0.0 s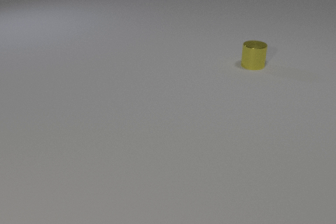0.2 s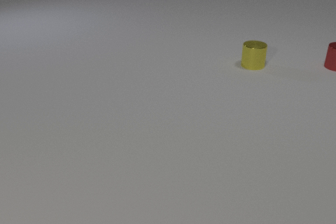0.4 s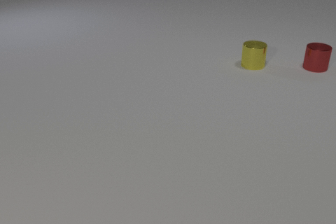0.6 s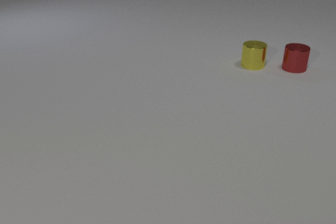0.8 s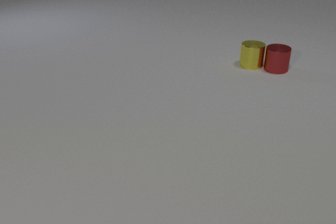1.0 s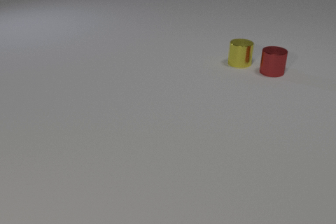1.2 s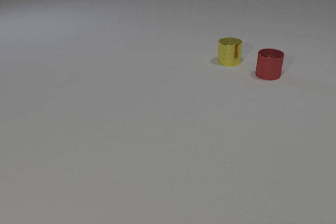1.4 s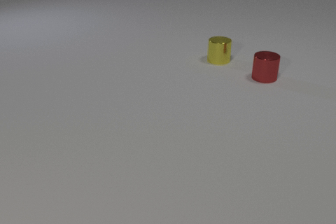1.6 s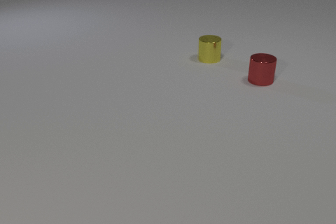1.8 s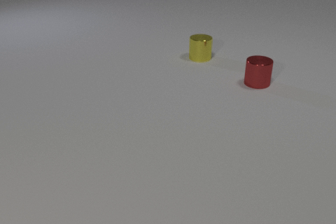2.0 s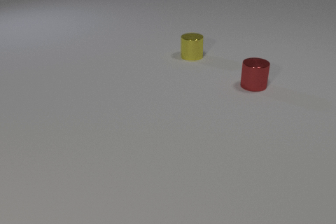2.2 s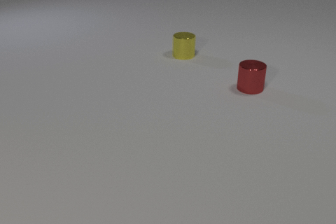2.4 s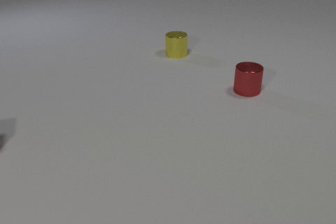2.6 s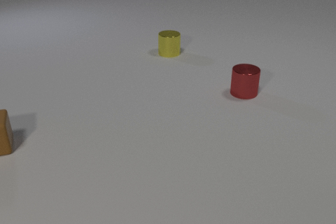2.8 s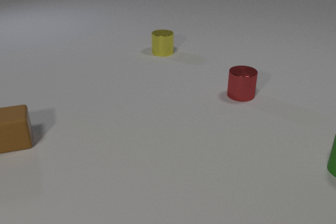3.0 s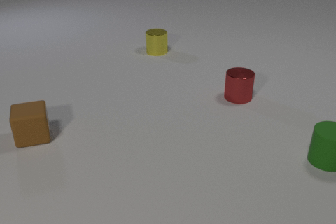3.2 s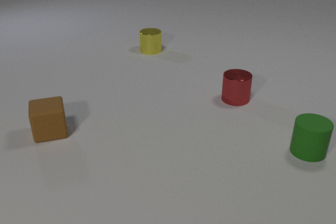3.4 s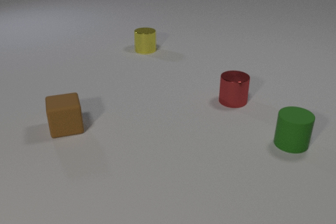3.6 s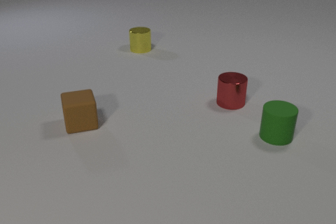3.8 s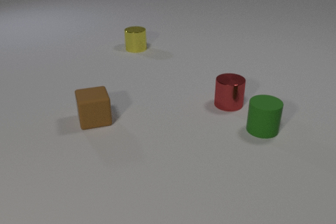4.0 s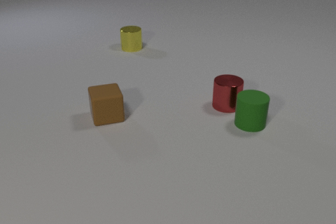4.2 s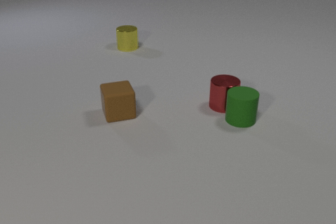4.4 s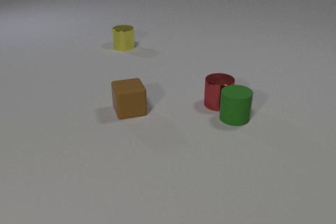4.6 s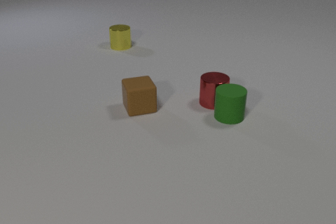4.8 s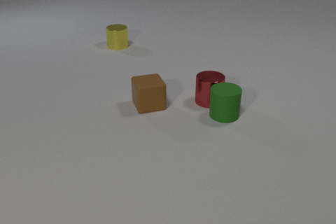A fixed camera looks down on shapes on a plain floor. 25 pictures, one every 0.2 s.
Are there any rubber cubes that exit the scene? no.
How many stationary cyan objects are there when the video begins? 0.
What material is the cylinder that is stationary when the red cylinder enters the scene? metal.
0.0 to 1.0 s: The red metal cylinder comes in at the right edge, slides to the left and toward the camera. The yellow metal cylinder slides to the left. The red metal cylinder and the yellow metal cylinder collide.
1.0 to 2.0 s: The red metal cylinder slides toward the camera and to the left. The yellow metal cylinder slides to the left.
2.0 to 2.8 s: The red metal cylinder slides toward the camera and to the left. The yellow metal cylinder slides to the left. The green rubber cylinder comes in at the right edge, slides to the left. The brown rubber cube comes in at the left edge, slides to the right.
2.8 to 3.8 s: The red metal cylinder slides toward the camera and to the left. The yellow metal cylinder slides to the left and away from the camera. The green rubber cylinder slides to the left and away from the camera. The brown rubber cube slides to the right.
3.8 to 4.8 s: The red metal cylinder slides to the left. The yellow metal cylinder slides to the left and away from the camera. The green rubber cylinder slides to the left and away from the camera. The brown rubber cube slides to the right and away from the camera. The red metal cylinder and the green rubber cylinder collide.
